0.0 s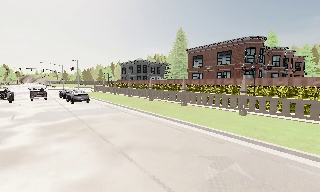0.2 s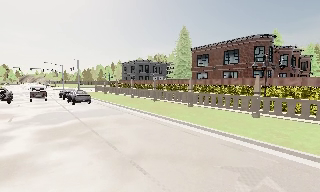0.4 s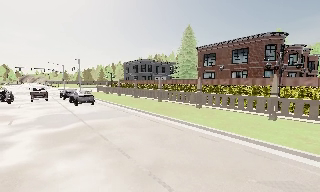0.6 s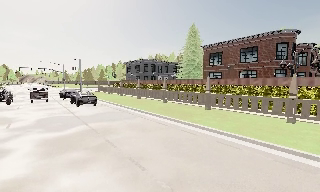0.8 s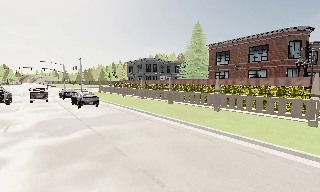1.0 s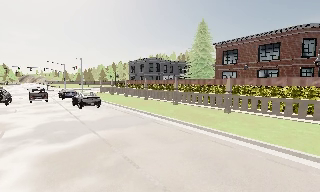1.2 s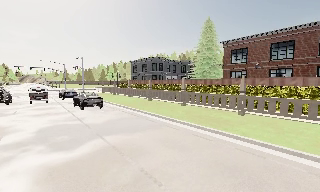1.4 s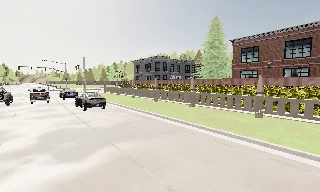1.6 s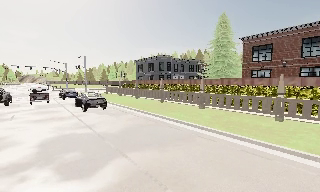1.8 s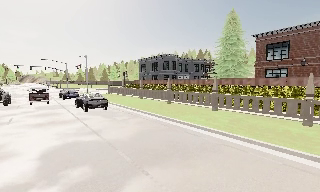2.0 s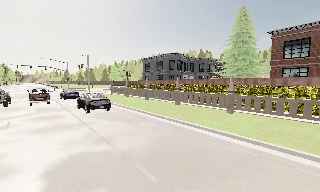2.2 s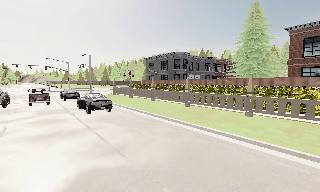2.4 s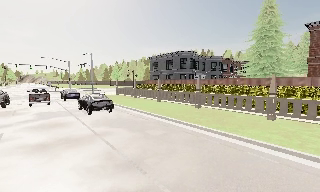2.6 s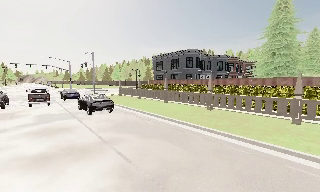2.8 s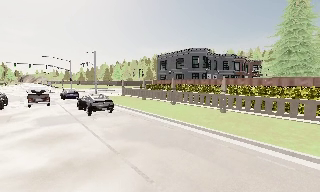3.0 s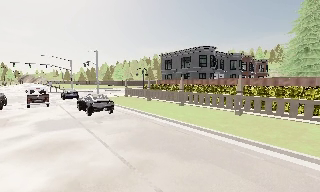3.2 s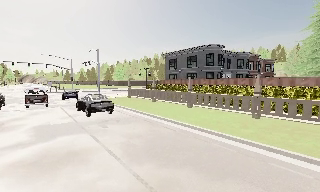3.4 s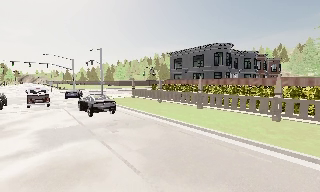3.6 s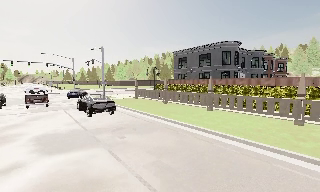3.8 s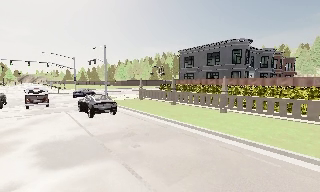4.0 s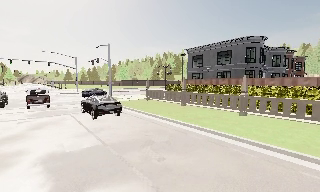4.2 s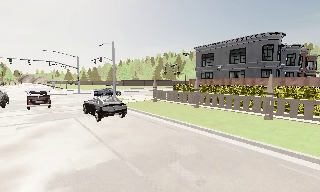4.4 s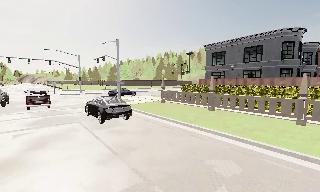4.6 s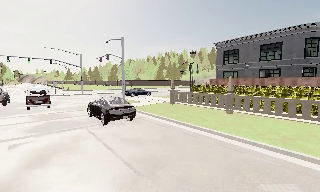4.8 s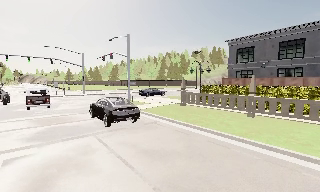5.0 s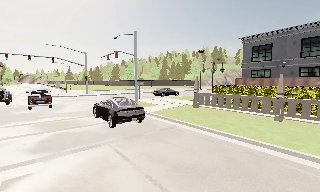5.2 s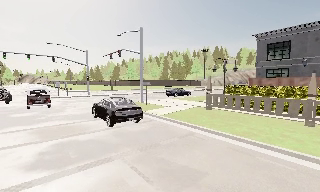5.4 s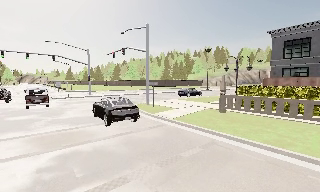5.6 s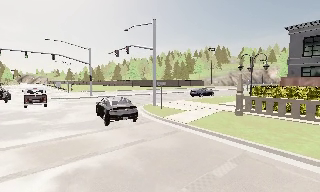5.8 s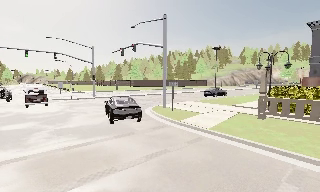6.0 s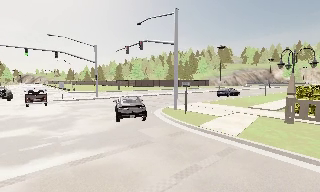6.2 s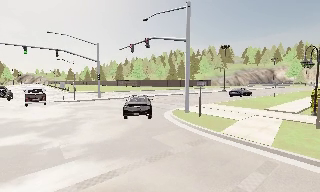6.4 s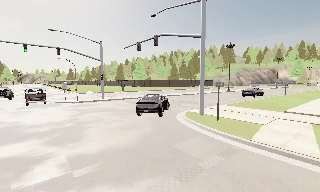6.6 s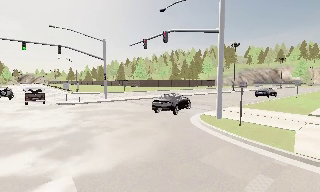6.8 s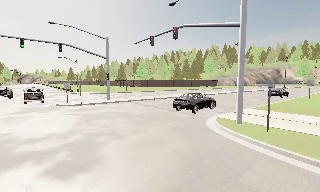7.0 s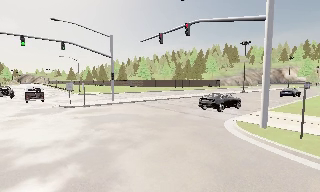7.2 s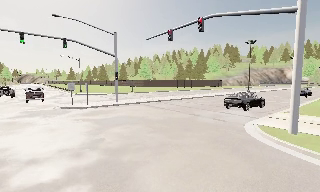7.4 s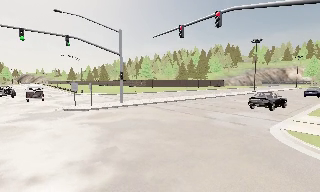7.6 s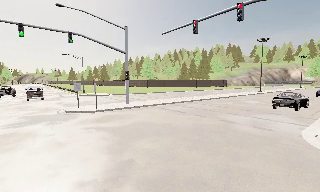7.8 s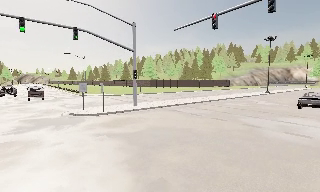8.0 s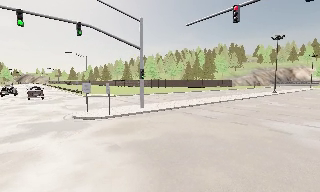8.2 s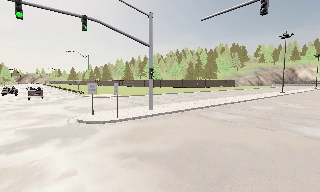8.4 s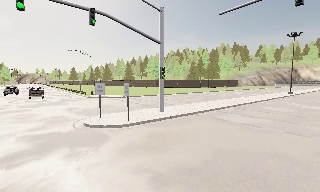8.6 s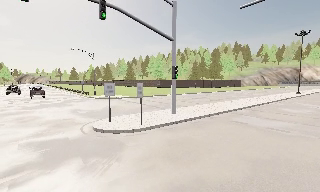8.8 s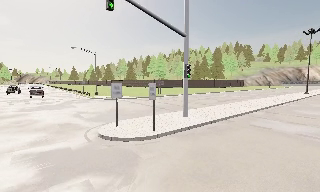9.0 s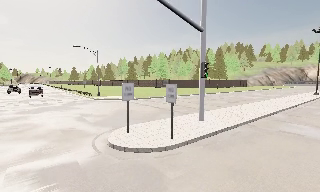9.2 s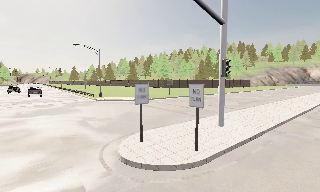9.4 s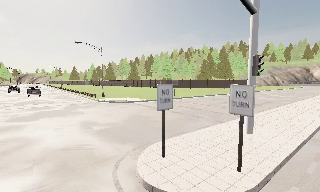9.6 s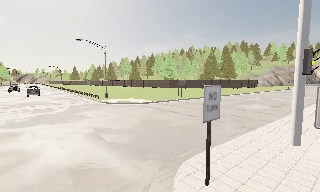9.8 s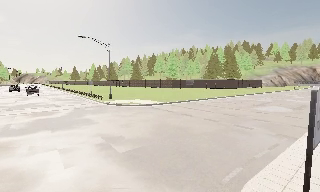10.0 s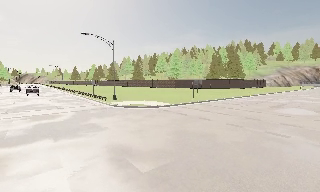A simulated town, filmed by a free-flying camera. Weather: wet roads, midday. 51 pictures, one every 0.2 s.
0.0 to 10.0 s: The camera travels forward and to its left, about 65 m, so what stands in front looms larger.
The film runs forward here.
